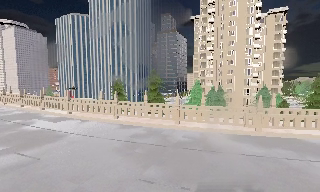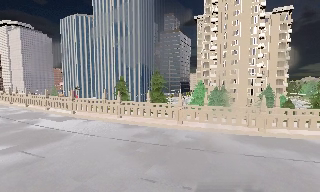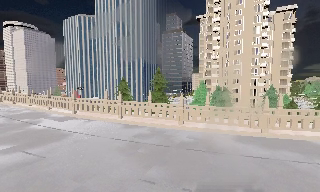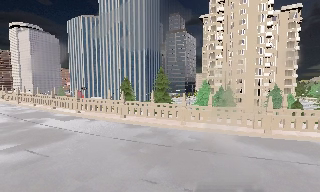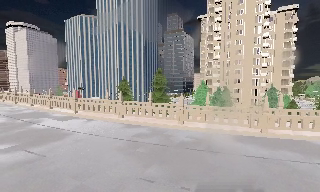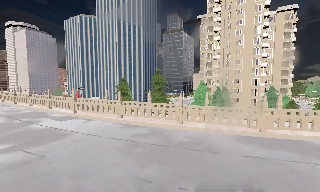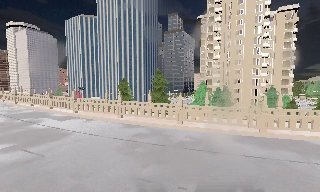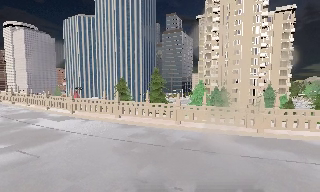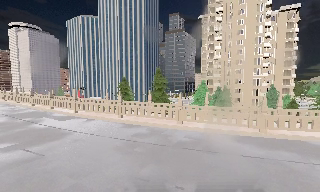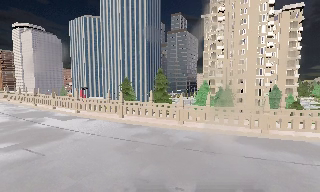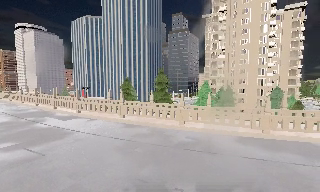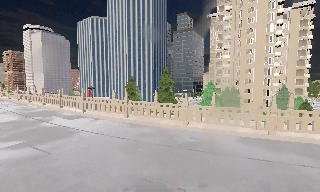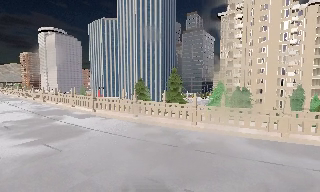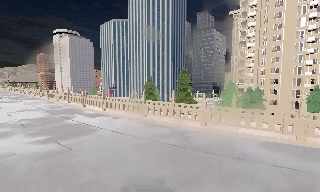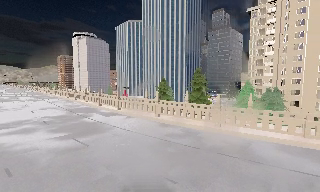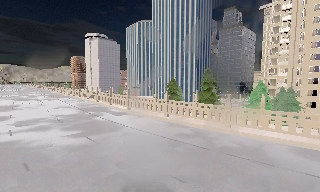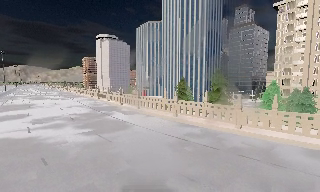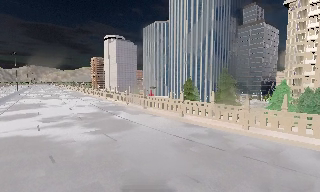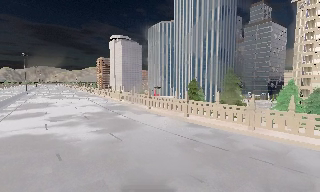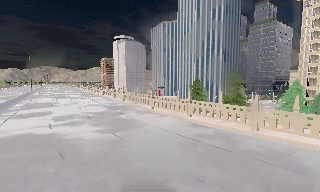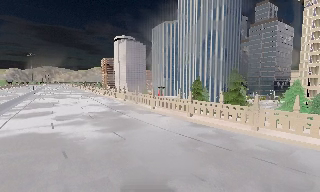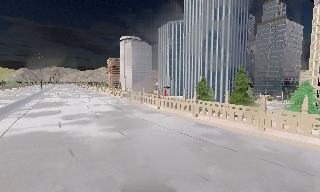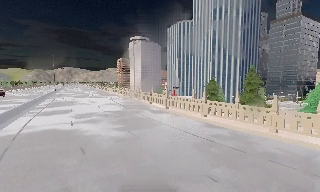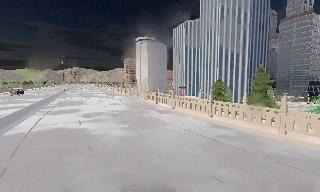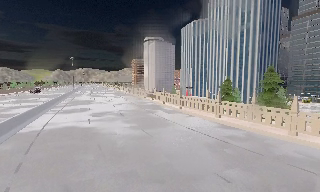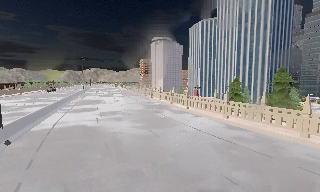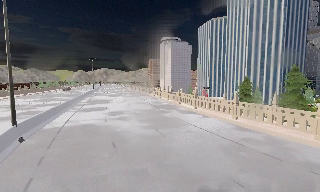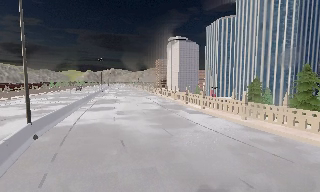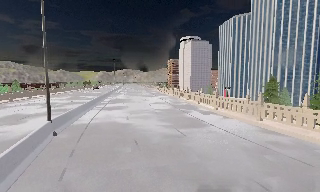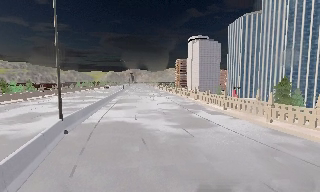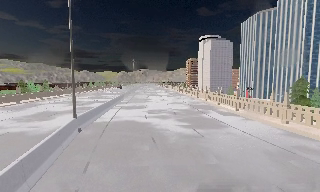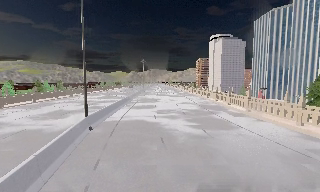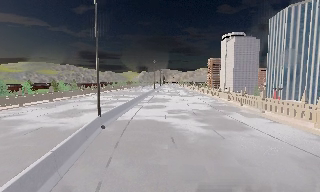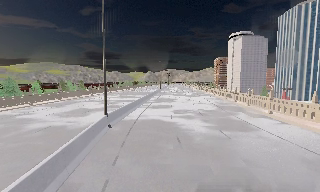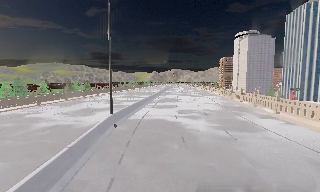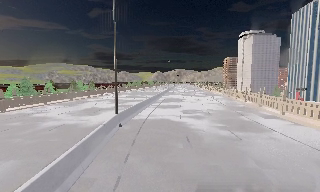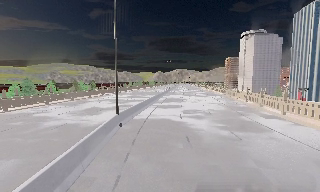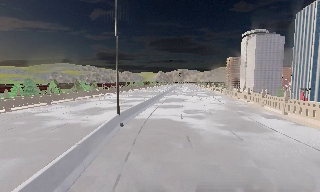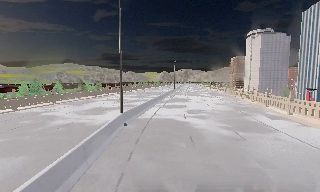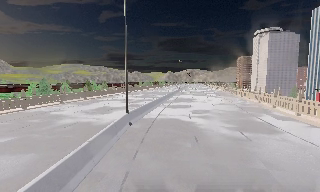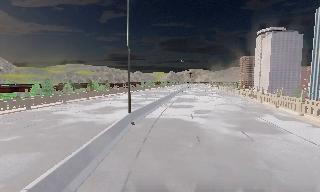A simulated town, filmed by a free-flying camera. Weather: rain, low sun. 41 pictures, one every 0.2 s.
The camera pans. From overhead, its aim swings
counterclockwise.
The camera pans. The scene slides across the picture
to the right.
0.0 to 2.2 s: The camera travels to its right, about 0.5 m.
2.2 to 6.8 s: The scene slides to the right, as the camera pans about 65 degrees to its left. It travels backward and to its right, about 1.5 m.
6.8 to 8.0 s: The camera shifts only a little, or ends up much as it began.
The film runs backward here.
